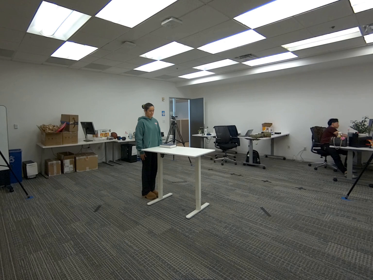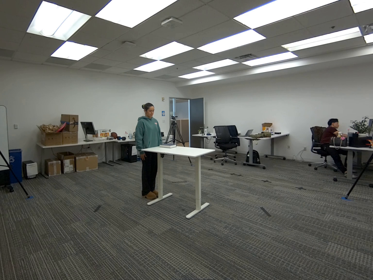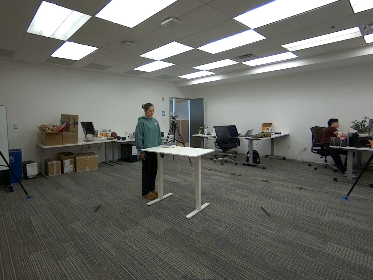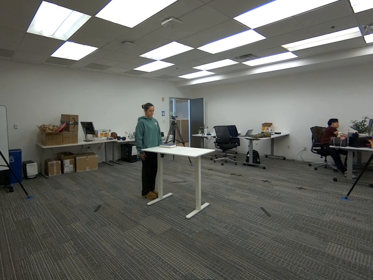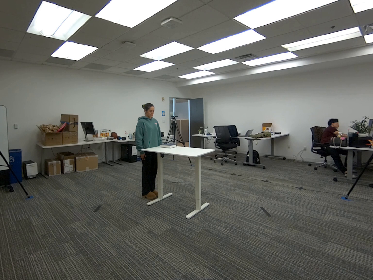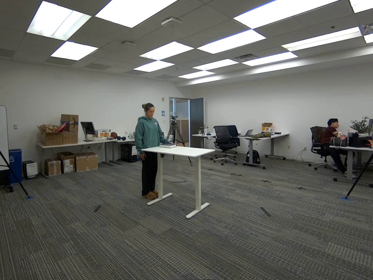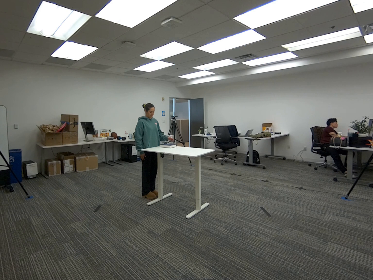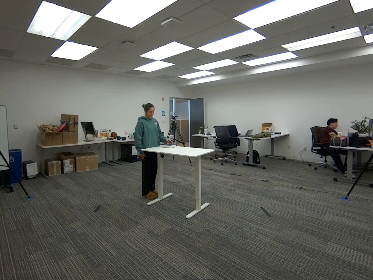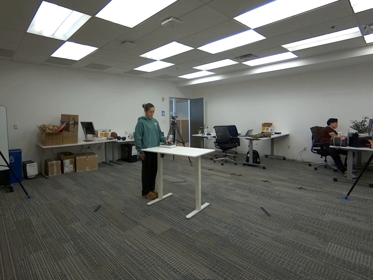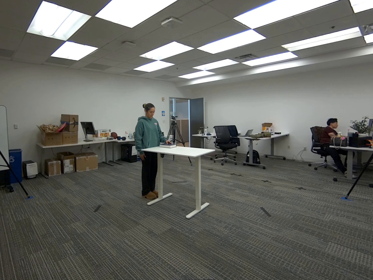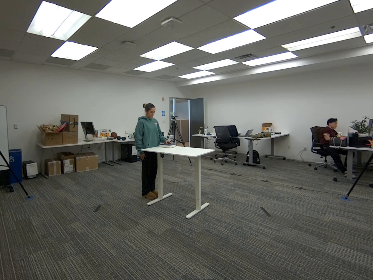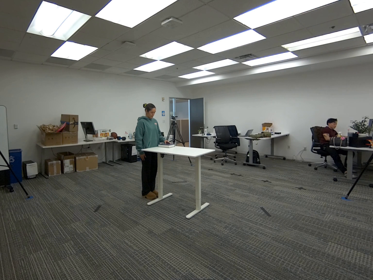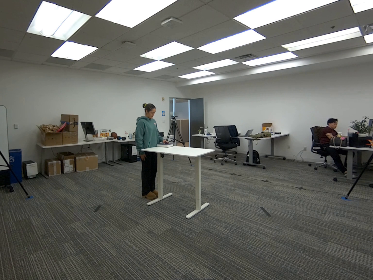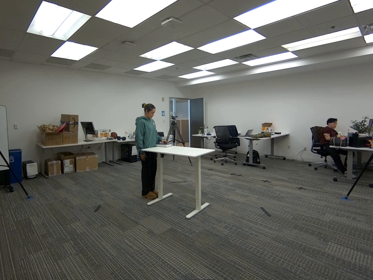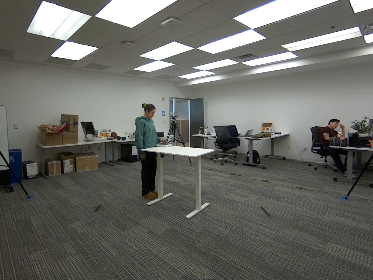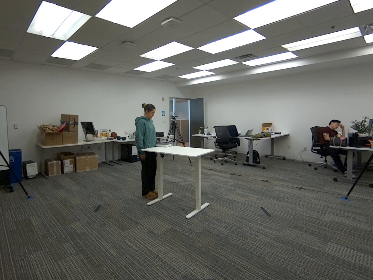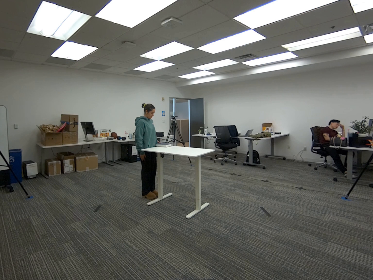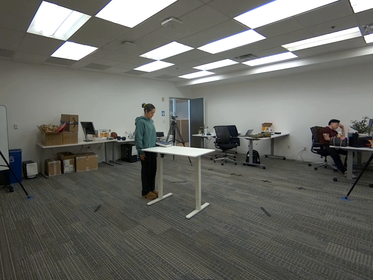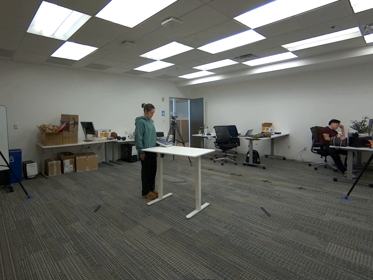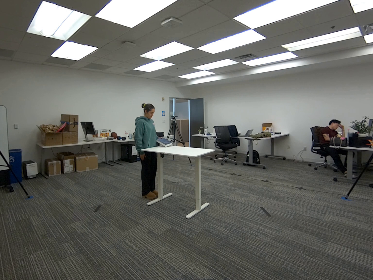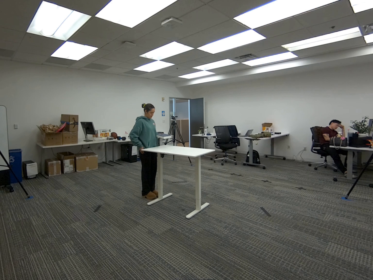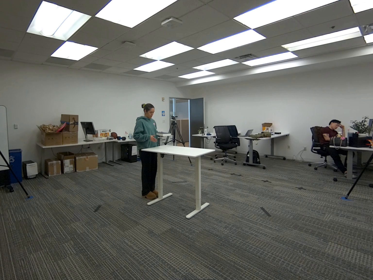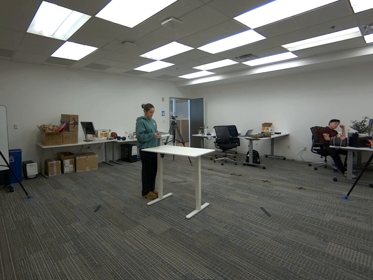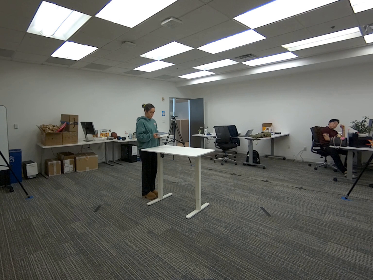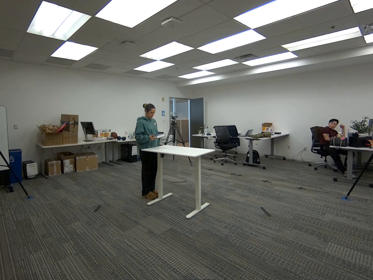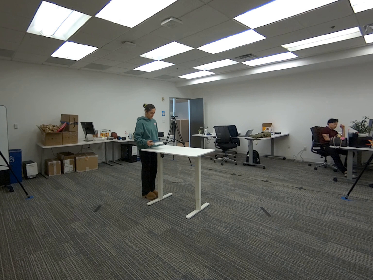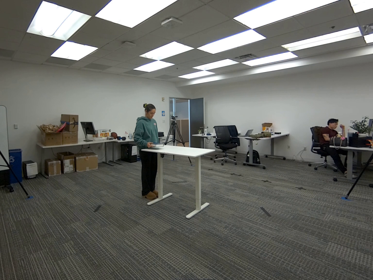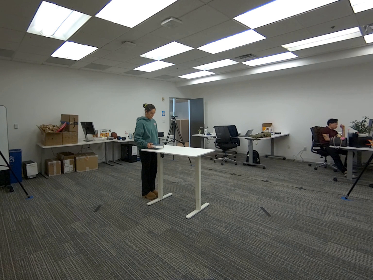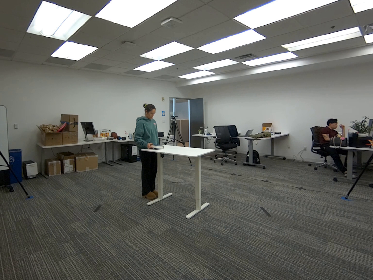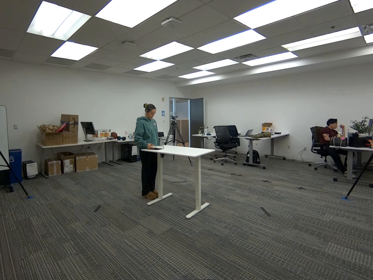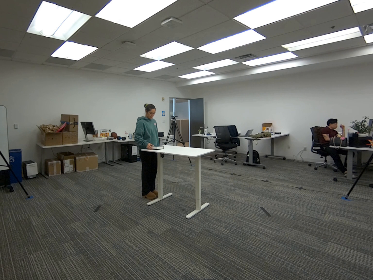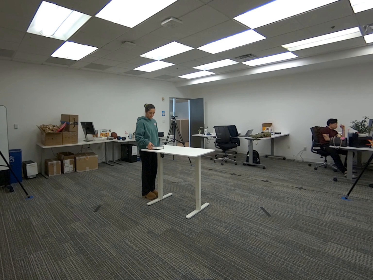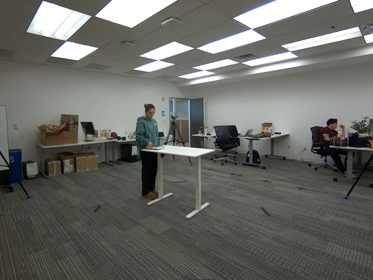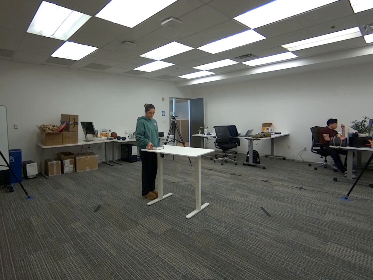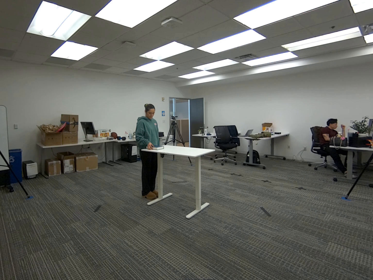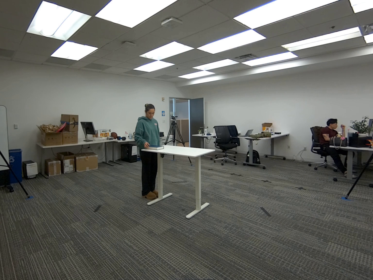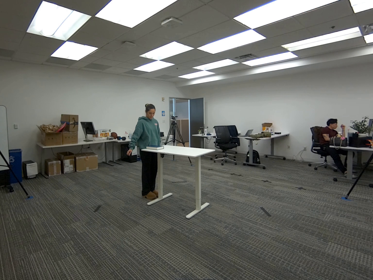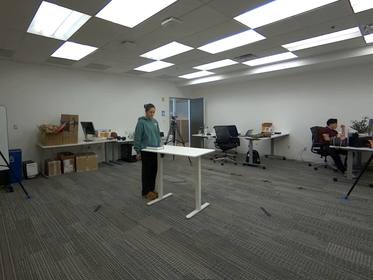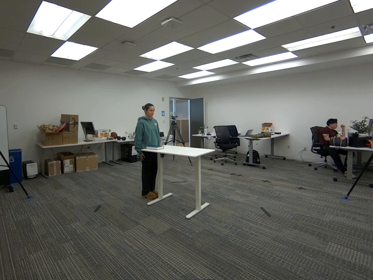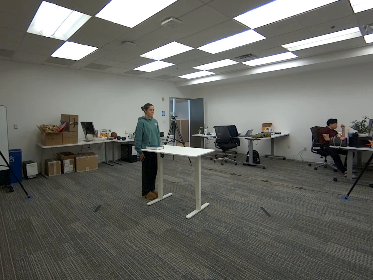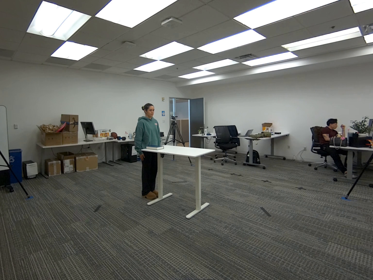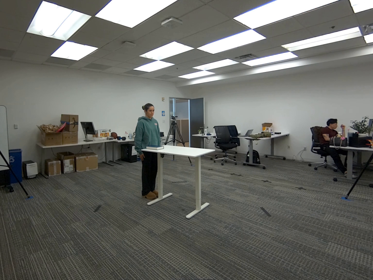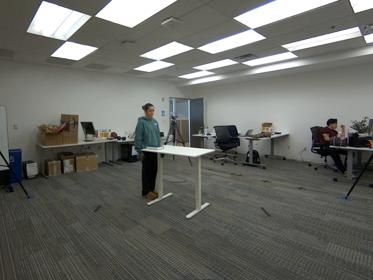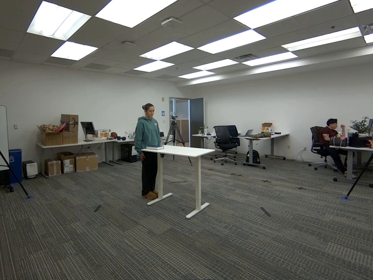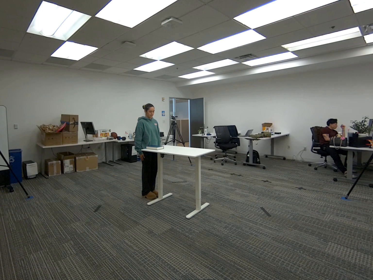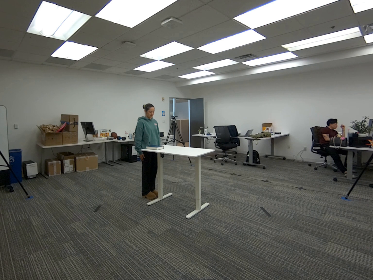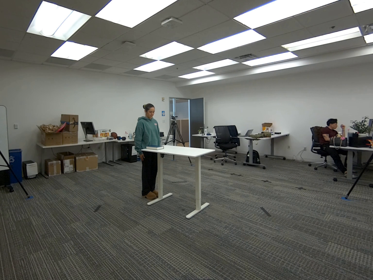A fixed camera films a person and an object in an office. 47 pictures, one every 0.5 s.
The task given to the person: Pick up the dark blue book with your left hand from the white desk and hand the book over to your right hand and place the book back down on the white desk.
